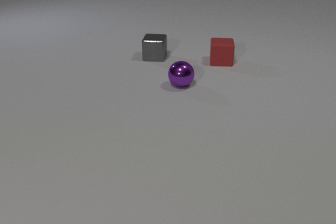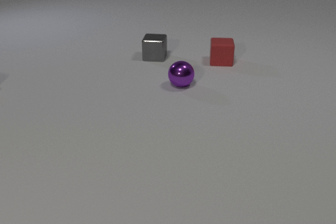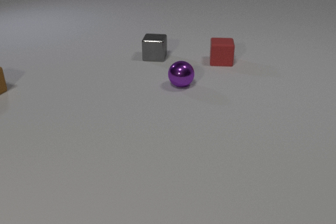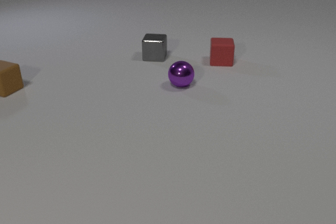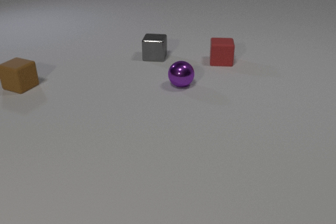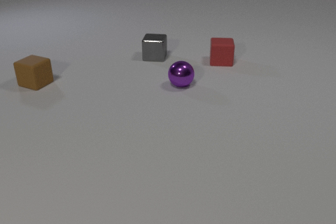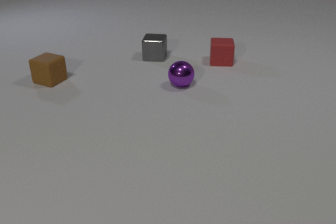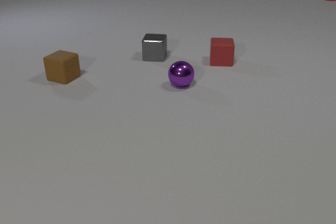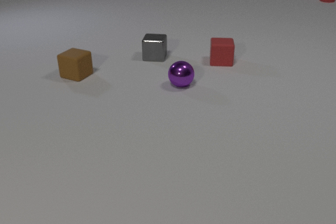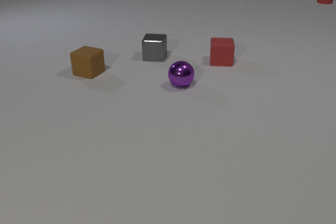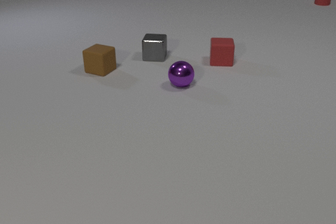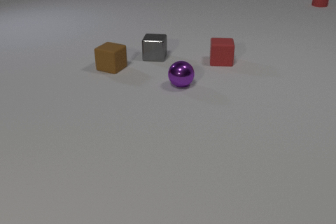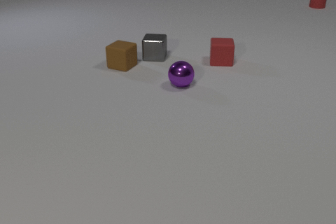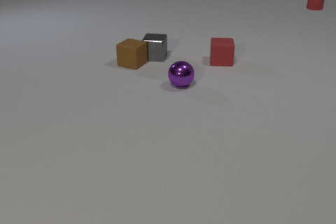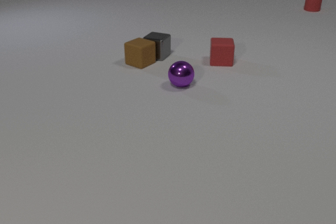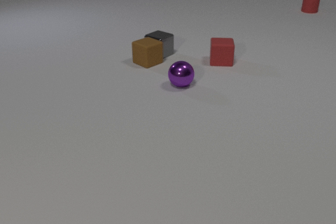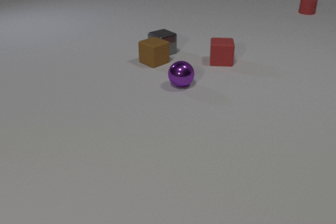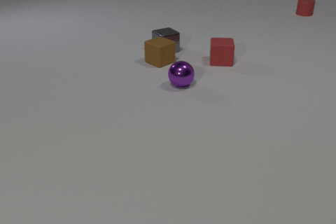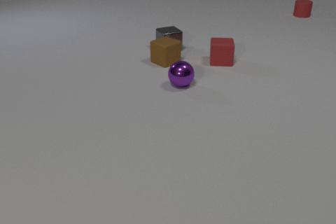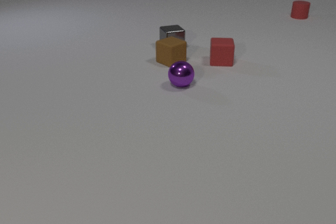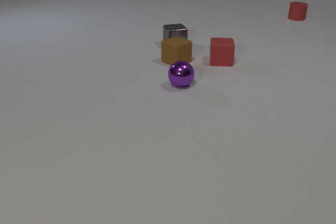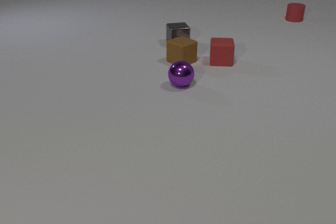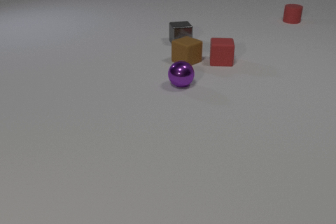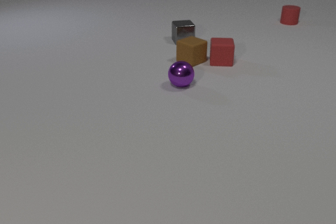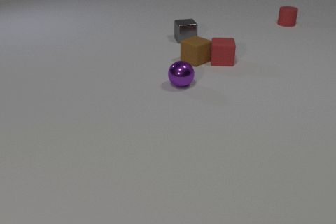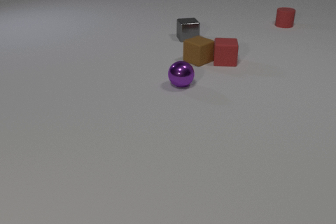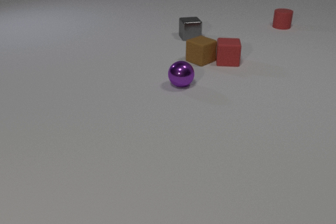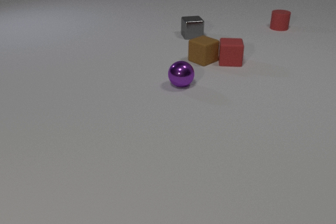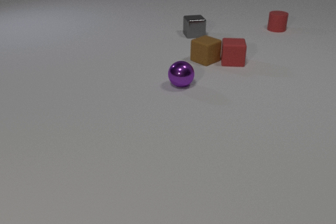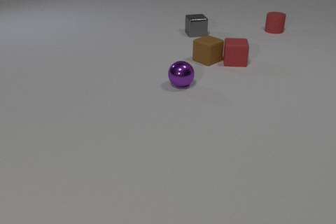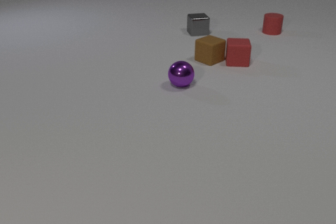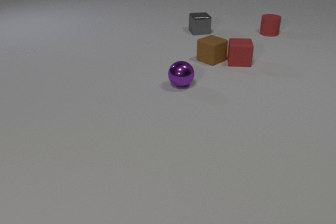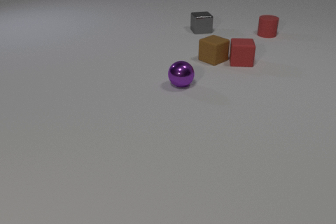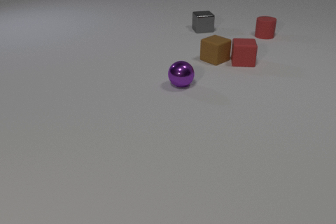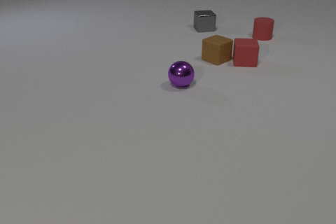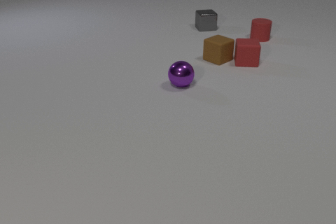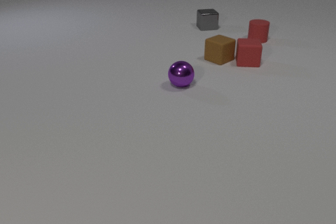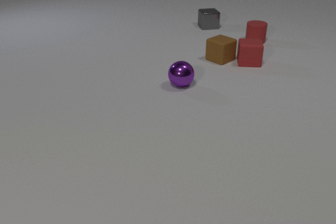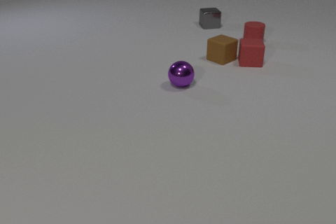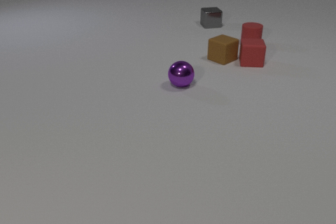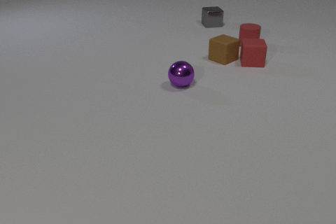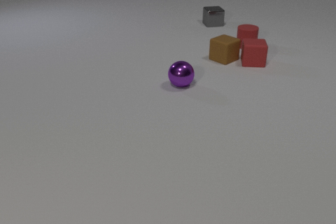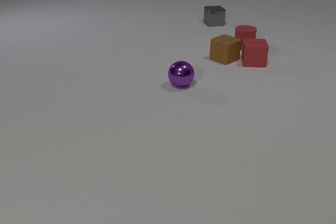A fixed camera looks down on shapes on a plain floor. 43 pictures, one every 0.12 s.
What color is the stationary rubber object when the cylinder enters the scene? red.
How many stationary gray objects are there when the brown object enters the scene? 1.
How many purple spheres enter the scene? 0.
0.00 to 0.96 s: The brown rubber cube comes in at the left edge, slides to the right. The red rubber cylinder comes in at the top edge, slides toward the camera.
0.96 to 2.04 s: The brown rubber cube slides to the right, spins so that its near face slides to the left, clockwise seen from above. The gray metal cube slides away from the camera and to the right, spins clockwise seen from above by about 60 degrees, its near face sliding to the left. The red rubber cylinder slides toward the camera. The brown rubber cube and the gray metal cube collide.
2.04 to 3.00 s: The brown rubber cube slides to the right. The gray metal cube slides away from the camera and to the right. The red rubber cylinder slides toward the camera and to the left. The brown rubber cube and the red rubber cube collide.
3.00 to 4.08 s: The brown rubber cube slides to the right. The gray metal cube slides away from the camera and to the right. The red rubber cube slides to the right. The red rubber cylinder slides toward the camera and to the left.
4.08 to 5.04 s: The brown rubber cube slides to the right. The gray metal cube slides away from the camera and to the right. The red rubber cube slides to the right. The red rubber cylinder slides toward the camera and to the left.
